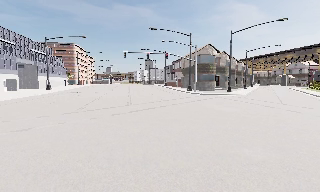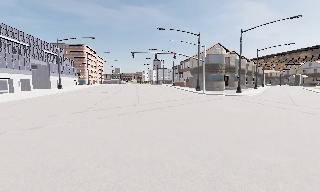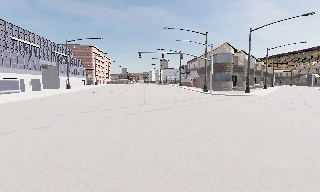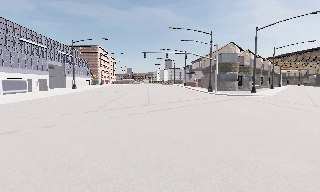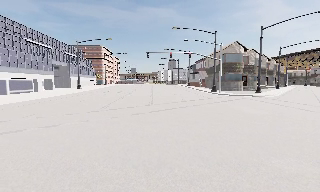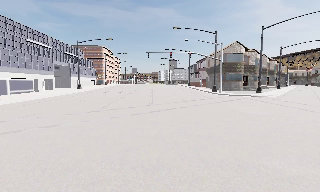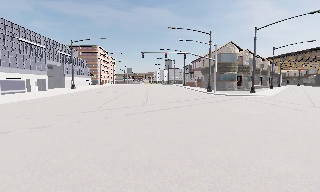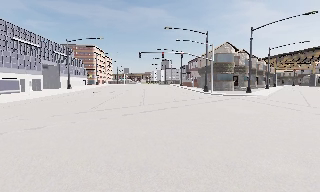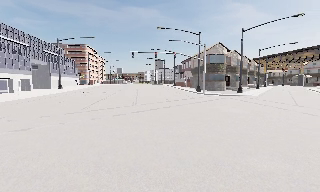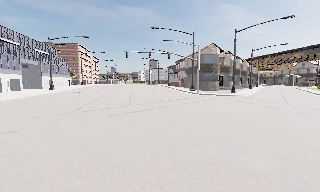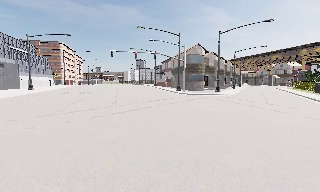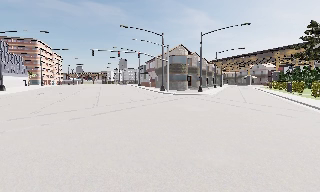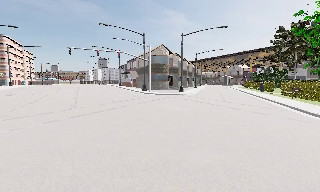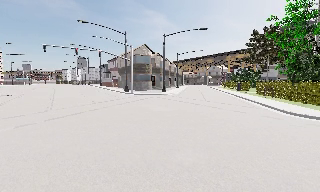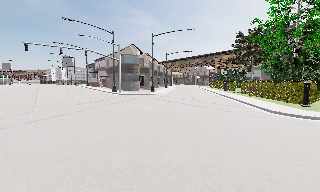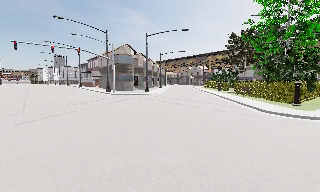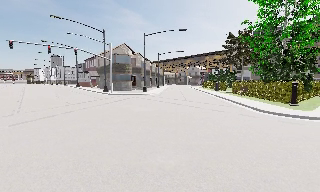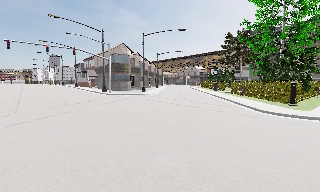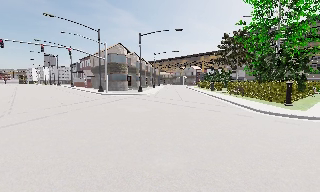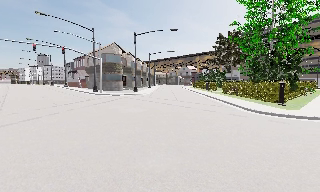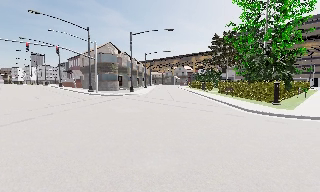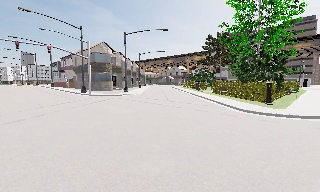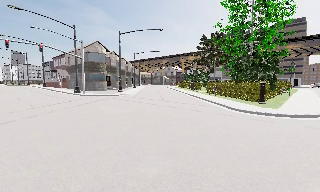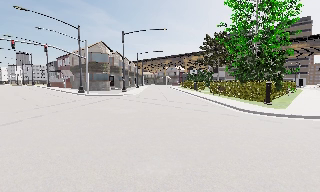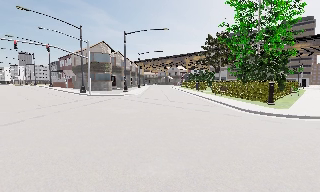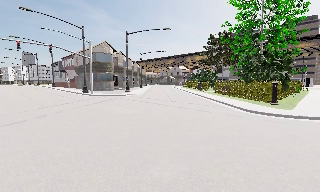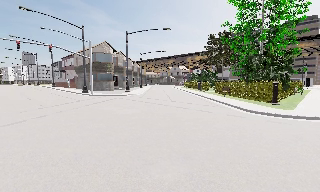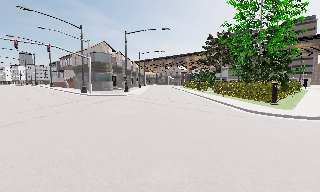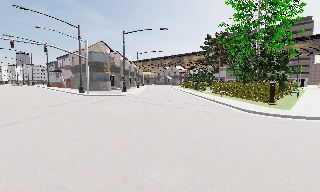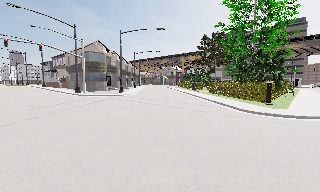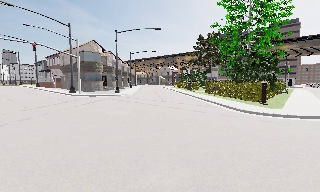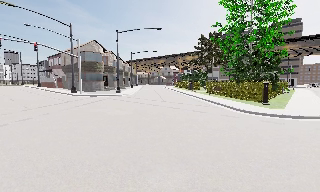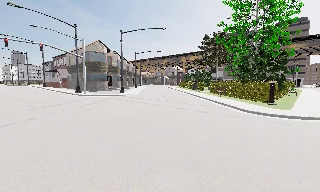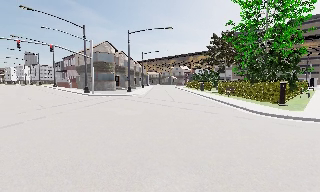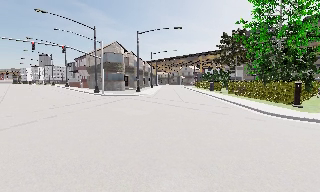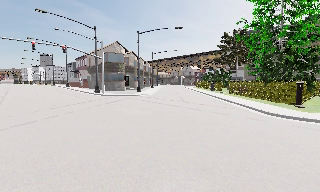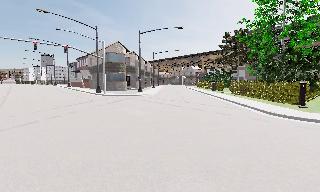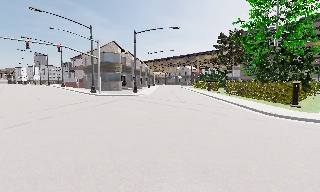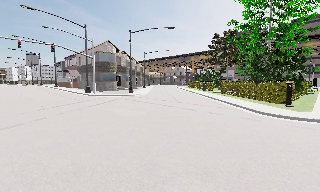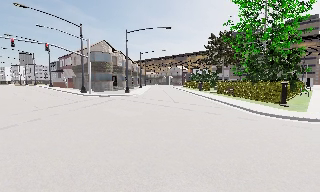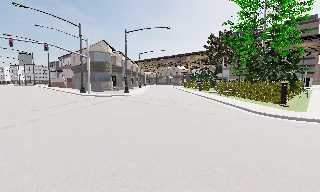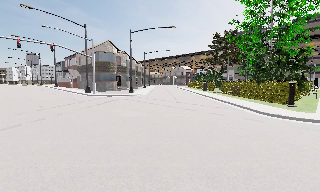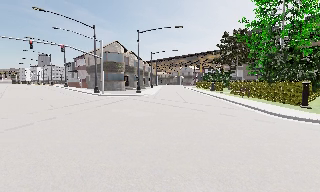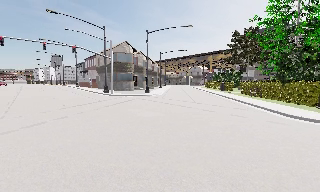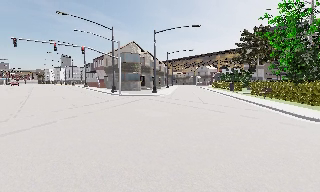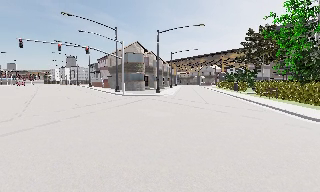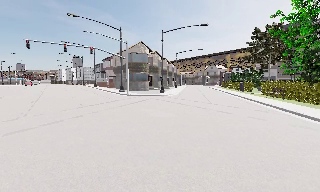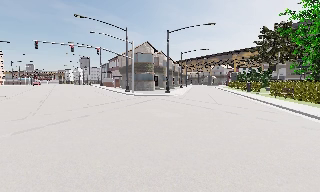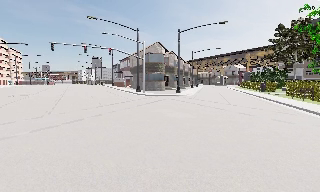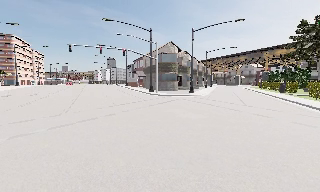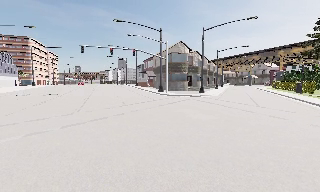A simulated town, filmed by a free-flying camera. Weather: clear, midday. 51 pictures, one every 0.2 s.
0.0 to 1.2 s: The camera shifts only a little, or ends up much as it began.
1.2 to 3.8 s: The camera pans to its right, which is clockwise from overhead, by about 40 degrees. It travels forward, about 1 m.
3.8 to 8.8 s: The camera travels forward and to its left, about 1.5 m, so what stands in front looms larger.
8.8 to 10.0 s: The camera pans to its left, which is counterclockwise from overhead, by about 20 degrees.
The film runs forward here.
